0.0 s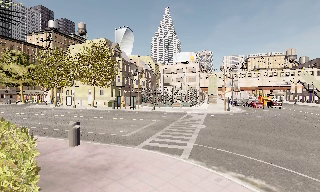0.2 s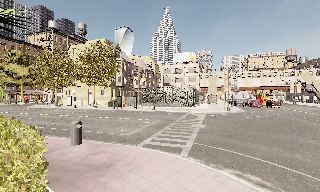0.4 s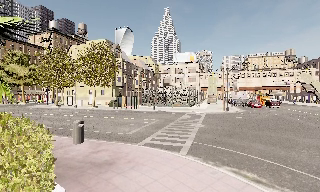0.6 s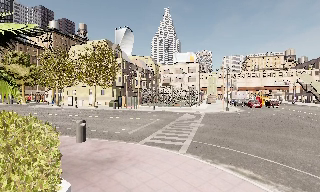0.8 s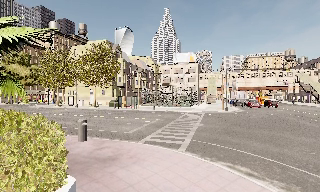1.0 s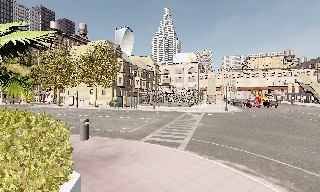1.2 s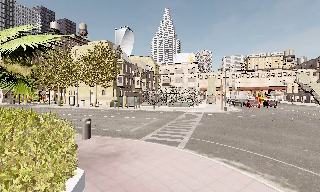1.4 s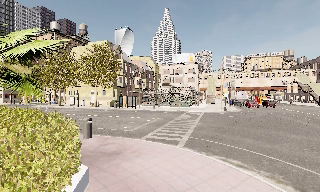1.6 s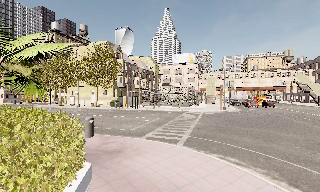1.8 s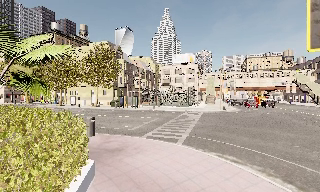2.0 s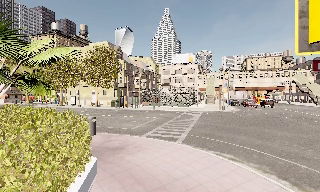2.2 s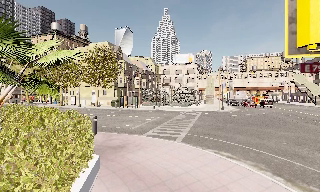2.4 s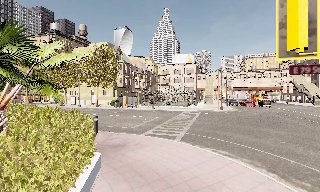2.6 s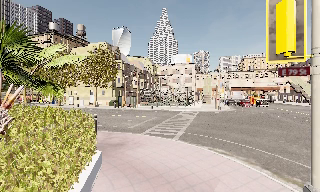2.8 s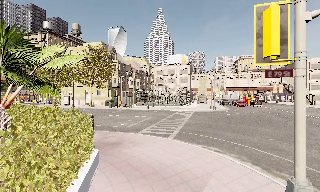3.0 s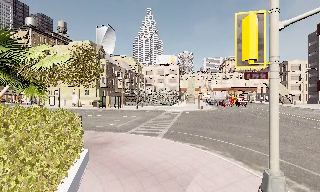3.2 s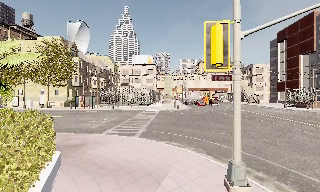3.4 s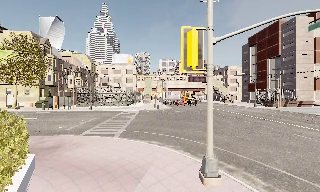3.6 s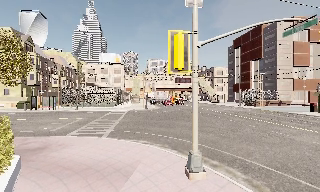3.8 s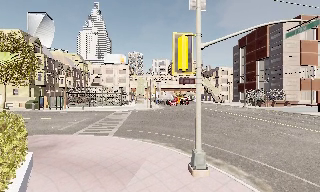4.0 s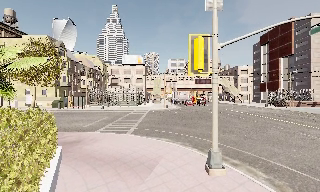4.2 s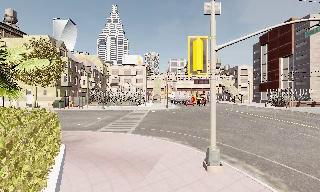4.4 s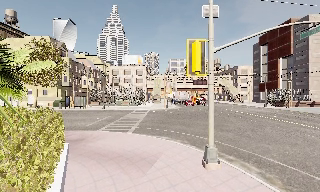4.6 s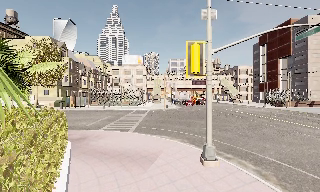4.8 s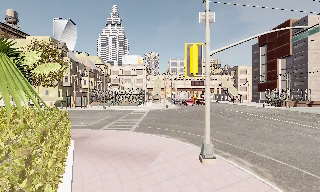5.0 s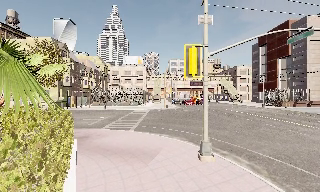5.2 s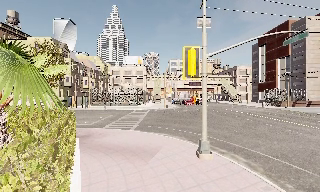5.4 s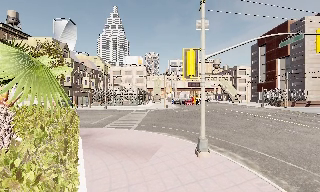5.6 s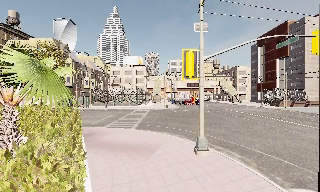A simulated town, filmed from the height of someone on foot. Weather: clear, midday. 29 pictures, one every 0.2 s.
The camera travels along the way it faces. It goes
backward.
0.0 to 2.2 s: The camera travels backward, about 2.5 m, so what stands in front gets smaller.
2.2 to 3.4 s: The scene slides to the left, as the camera pans about 20 degrees to its right. It travels backward, about 1.5 m, so what stands in front gets smaller.
3.4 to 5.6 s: The camera travels backward, about 2.5 m, so what stands in front gets smaller.
The film runs backward here.
